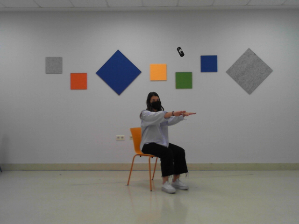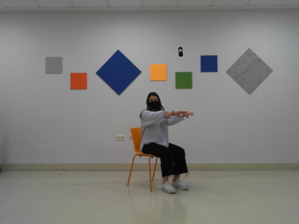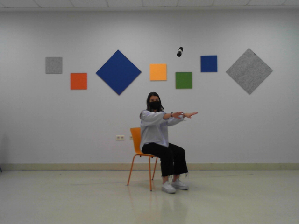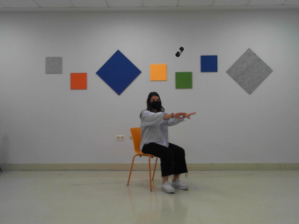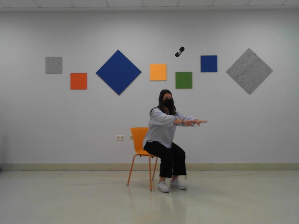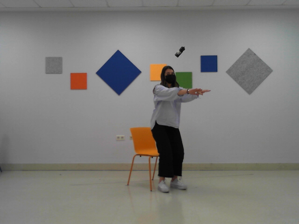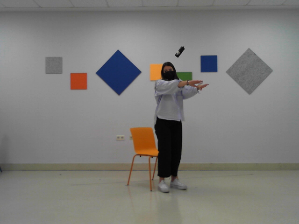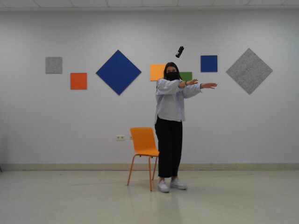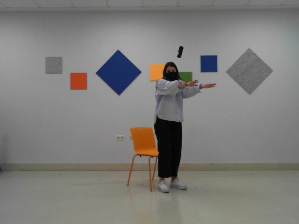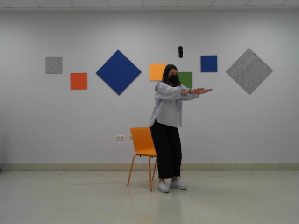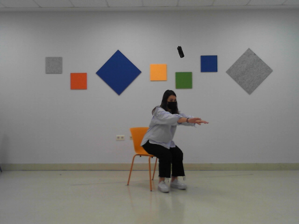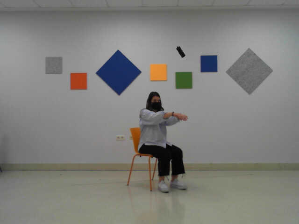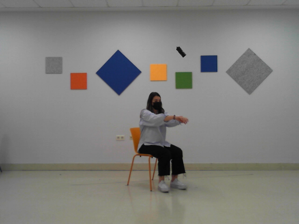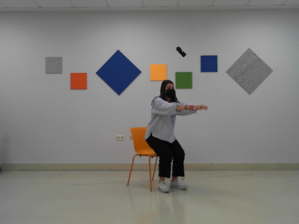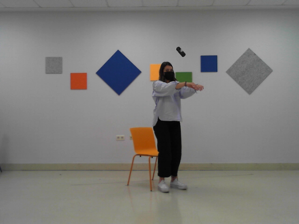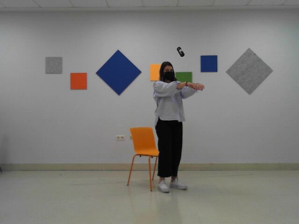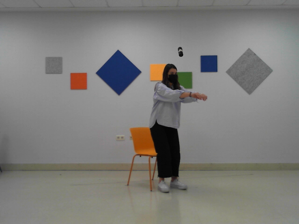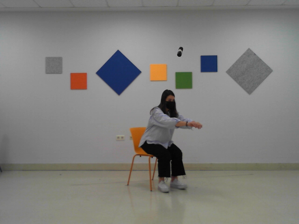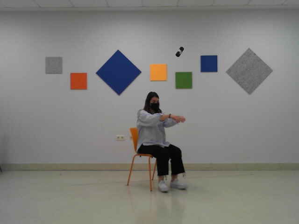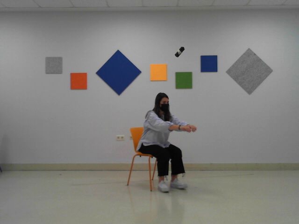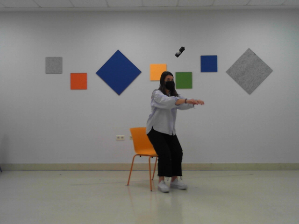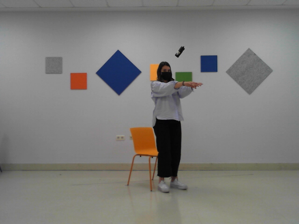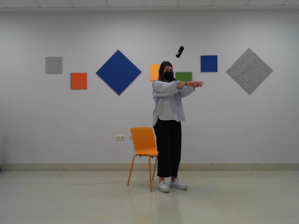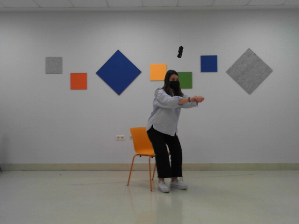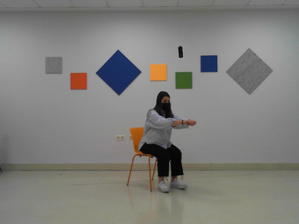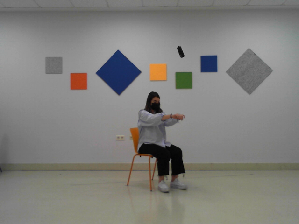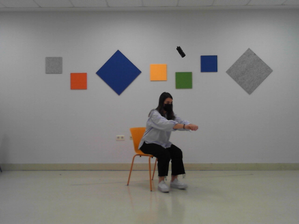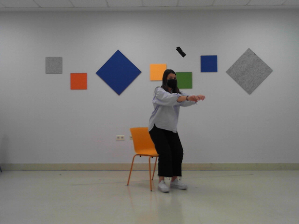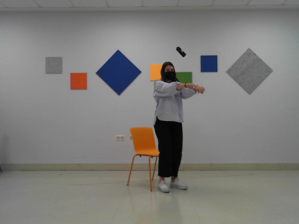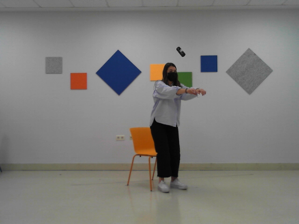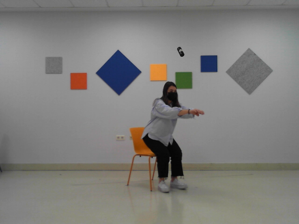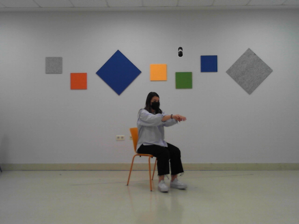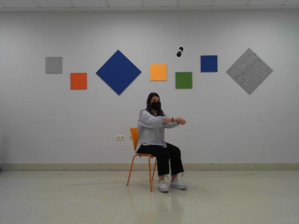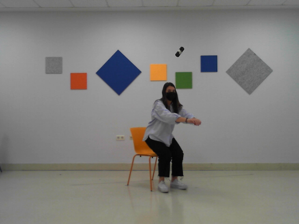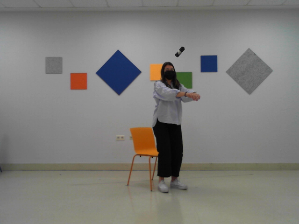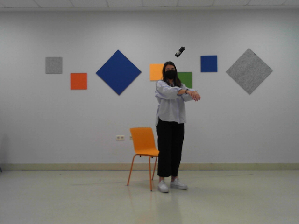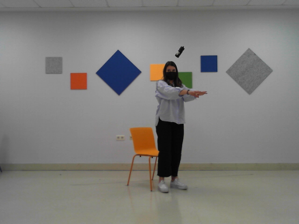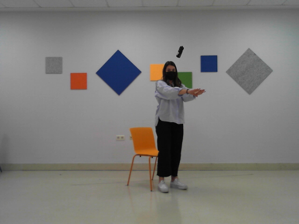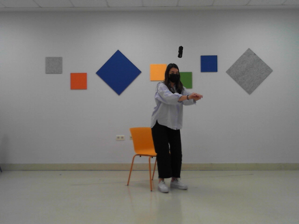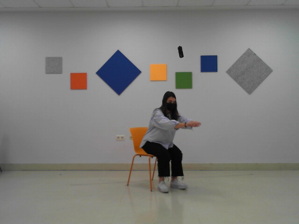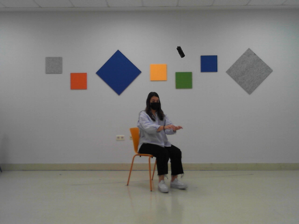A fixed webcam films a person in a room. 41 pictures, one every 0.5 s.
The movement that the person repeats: Sit to stand.
